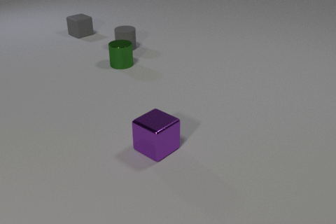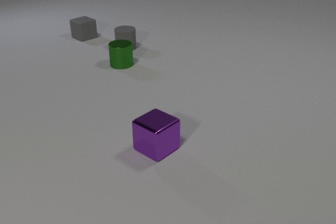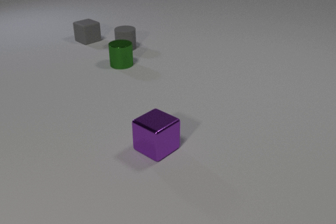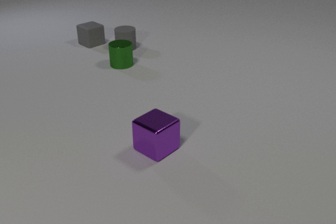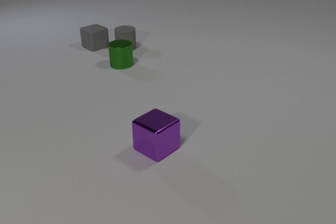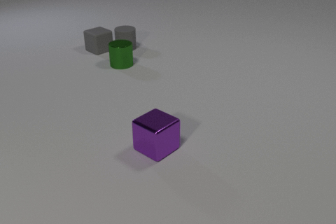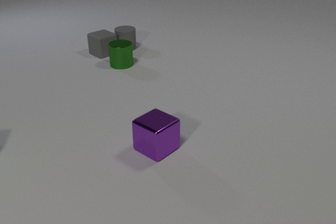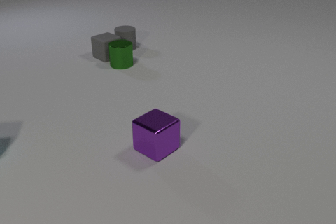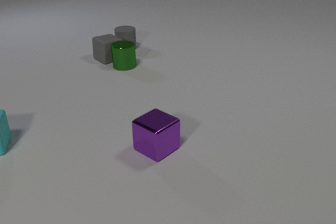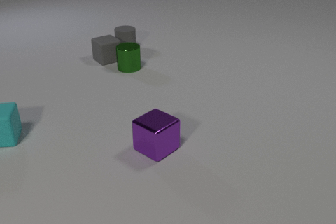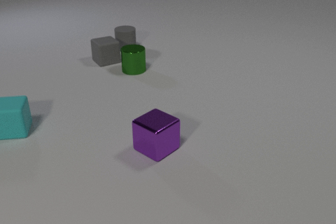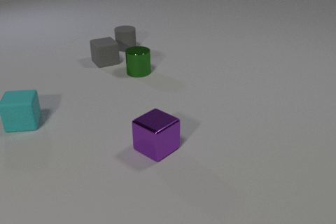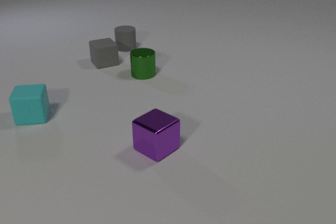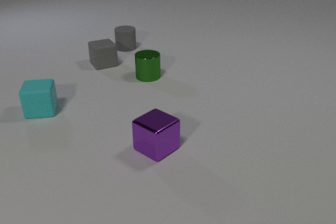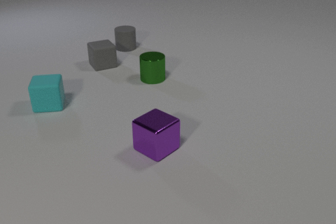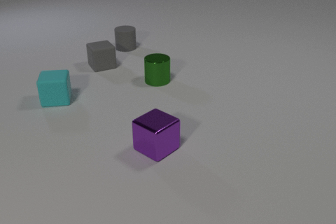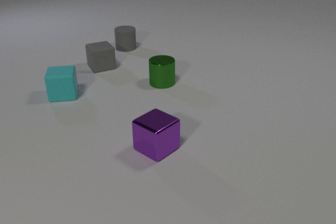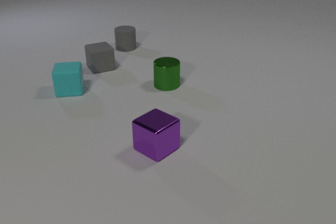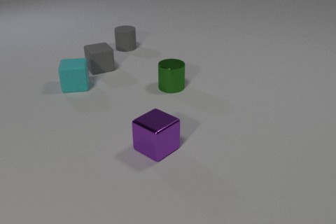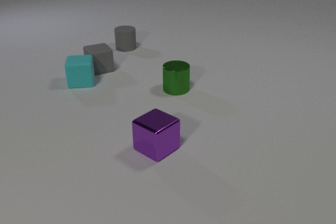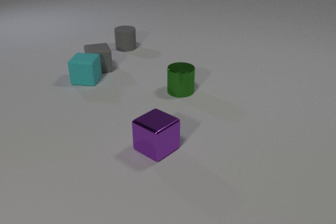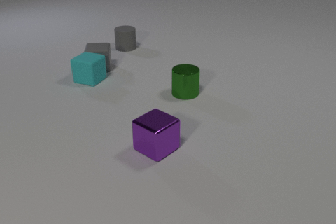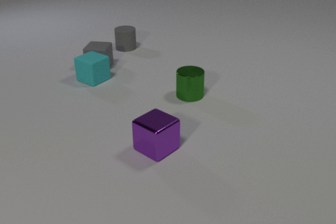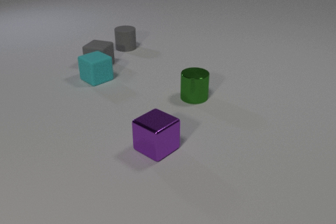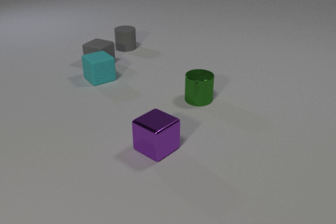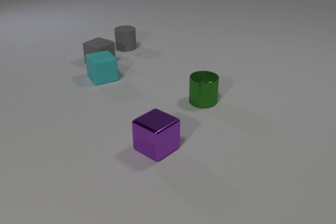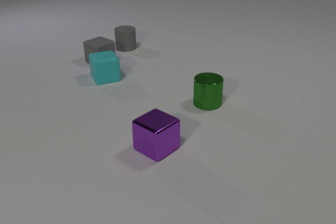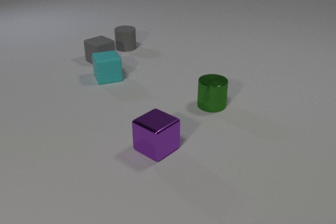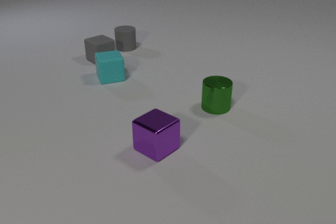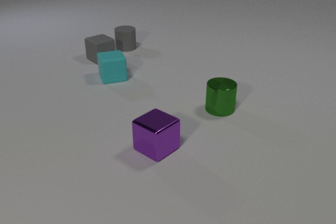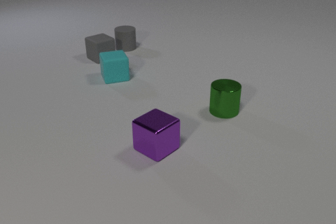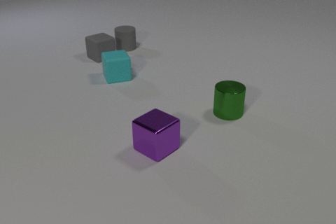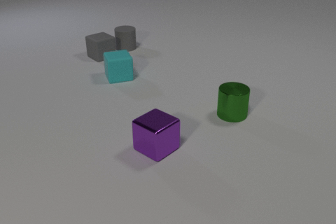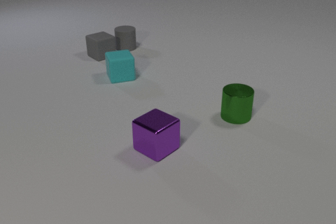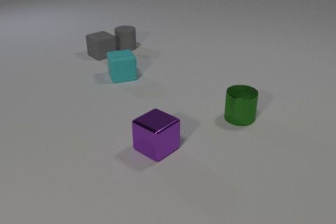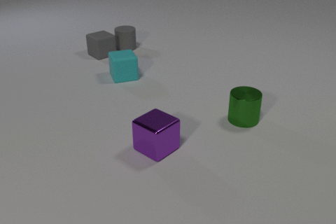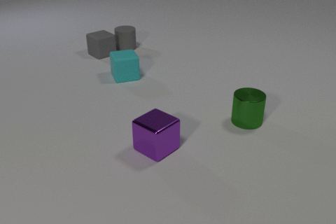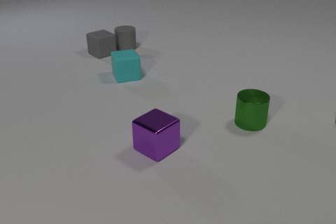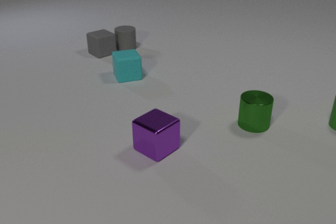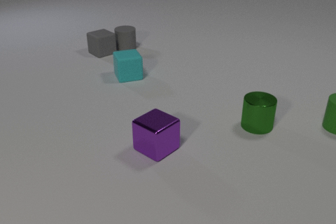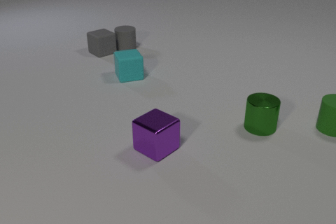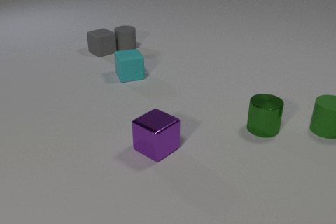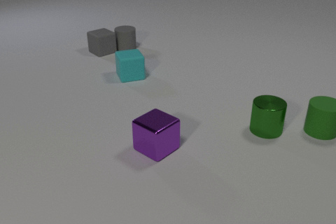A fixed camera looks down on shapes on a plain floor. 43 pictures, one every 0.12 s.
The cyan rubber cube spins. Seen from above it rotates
clockwise.
The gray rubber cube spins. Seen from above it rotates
clockwise.
0.00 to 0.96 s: The gray rubber cube slides toward the camera. The cyan rubber cube comes in at the left edge, slides to the right and away from the camera. The gray rubber cube and the green metal cylinder collide.
0.96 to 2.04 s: The gray rubber cube slides toward the camera. The green metal cylinder slides toward the camera and to the right. The cyan rubber cube slides away from the camera and to the right.
2.04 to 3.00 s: The gray rubber cube slides away from the camera, spins clockwise seen from above by about 60 degrees, its near face sliding to the left. The green metal cylinder slides to the right and toward the camera. The cyan rubber cube slides to the right and away from the camera, spins so that its near face slides to the left, clockwise seen from above. The gray rubber cube and the cyan rubber cube collide.
3.00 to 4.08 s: The gray rubber cube slides away from the camera. The green metal cylinder slides to the right and toward the camera. The cyan rubber cube slides to the right.
4.08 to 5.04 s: The gray rubber cube slides away from the camera. The green metal cylinder slides to the right and toward the camera. The cyan rubber cube slides to the right. The green rubber cylinder comes in at the right edge, slides to the left and toward the camera.
What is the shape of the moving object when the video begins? cube.
How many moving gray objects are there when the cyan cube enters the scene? 1.
What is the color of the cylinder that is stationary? gray.
